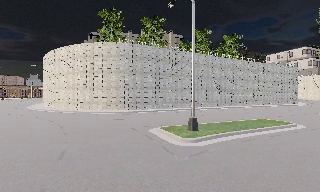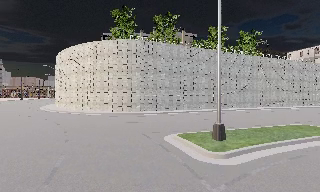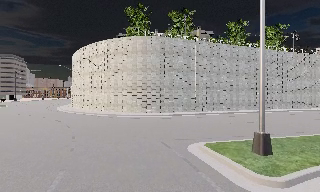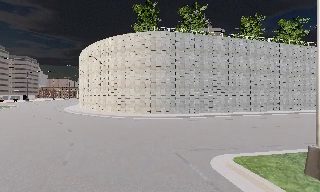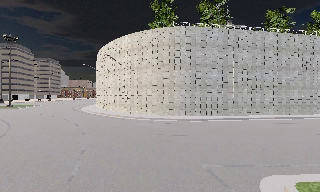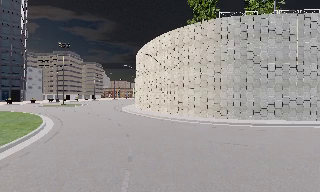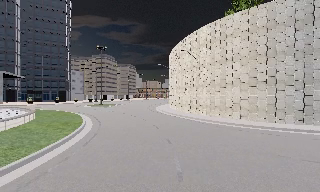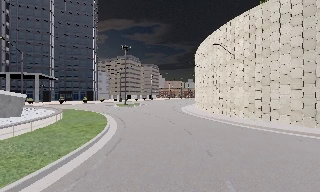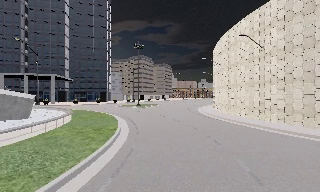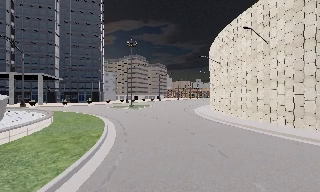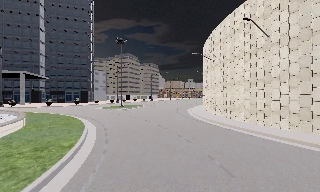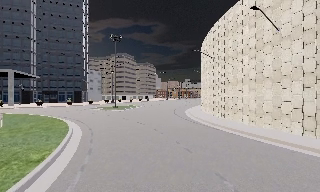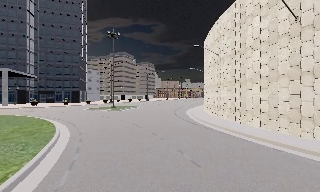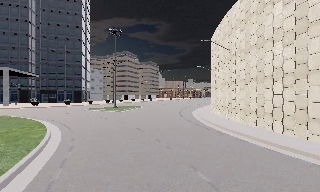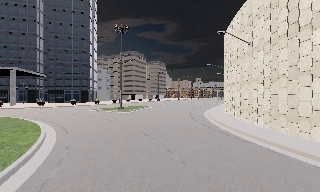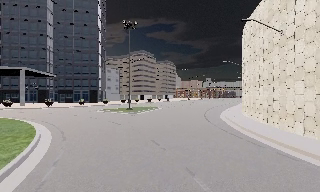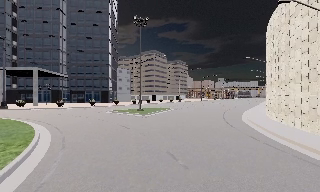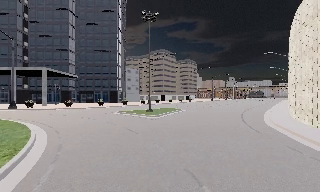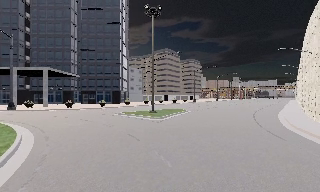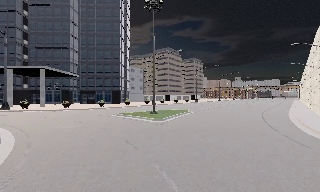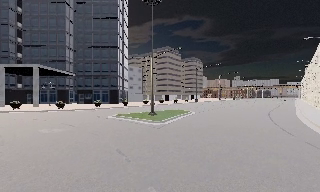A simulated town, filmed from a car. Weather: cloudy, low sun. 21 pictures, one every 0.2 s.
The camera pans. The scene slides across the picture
to the right.
The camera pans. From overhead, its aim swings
counterclockwise.
0.0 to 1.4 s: The scene slides to the right, as the camera pans about 50 degrees to its left. It travels forward, about 9 m.
1.4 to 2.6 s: The camera travels forward, about 8 m, so what stands in front looms larger.
2.6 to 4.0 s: The camera pans to its left, which is counterclockwise from overhead, by about 15 degrees. It travels forward, about 9 m, so what stands in front looms larger.
The film runs forward here.
